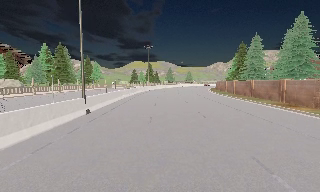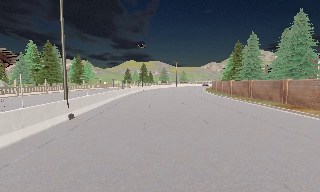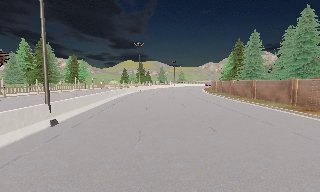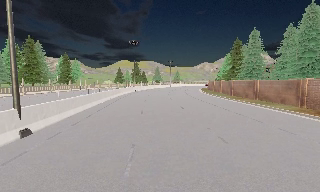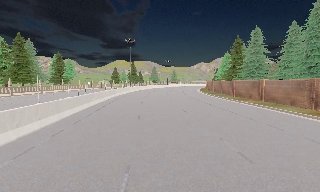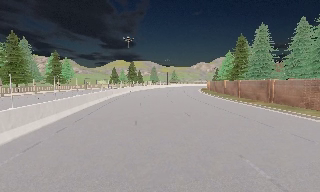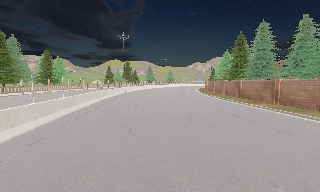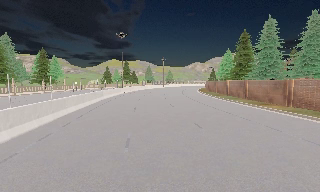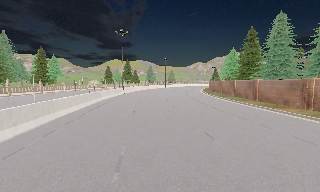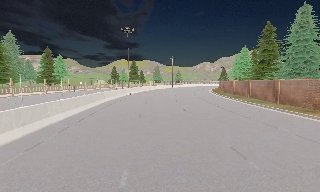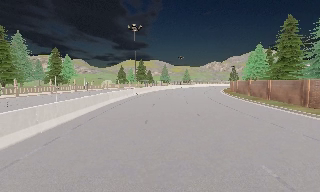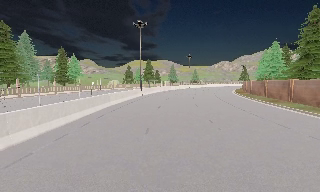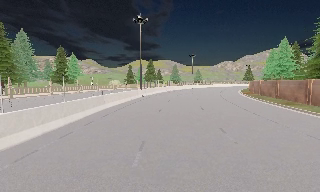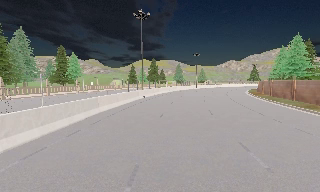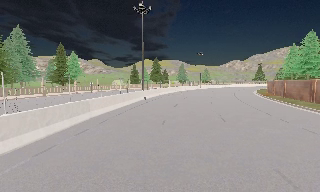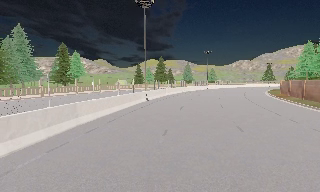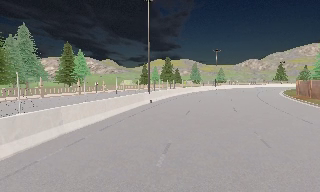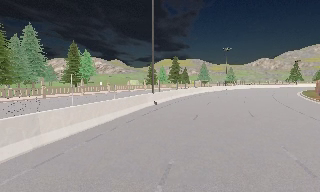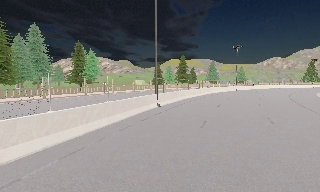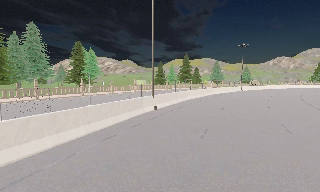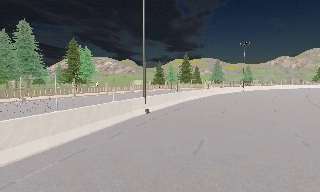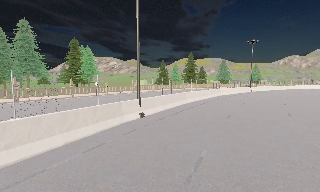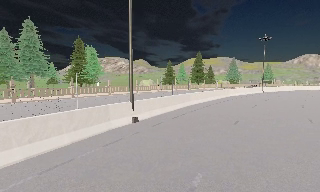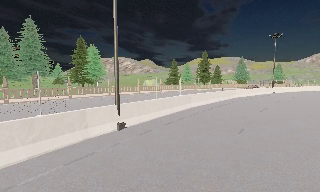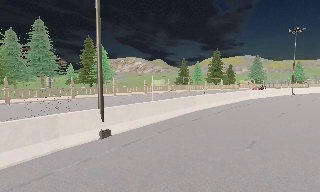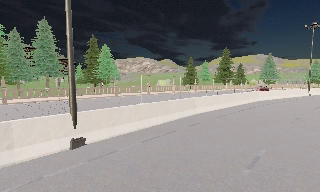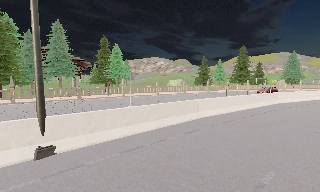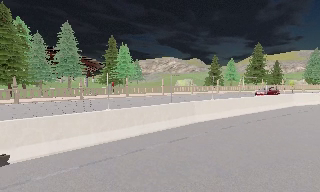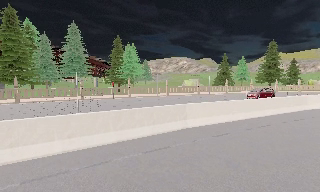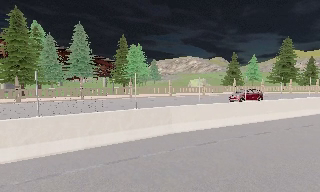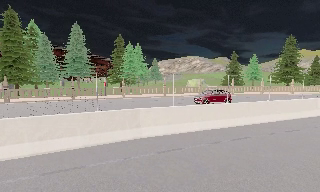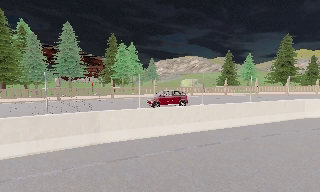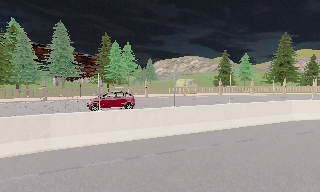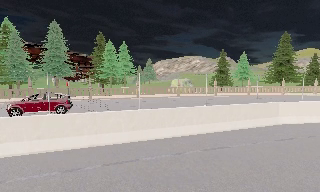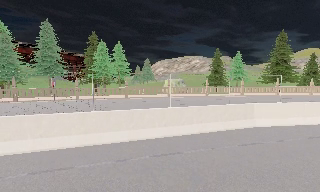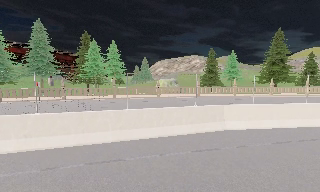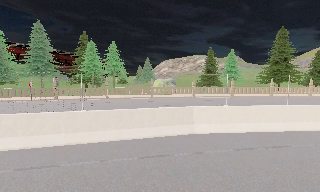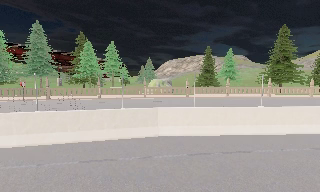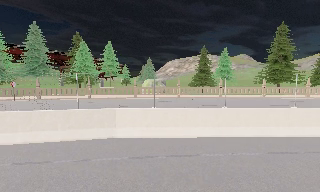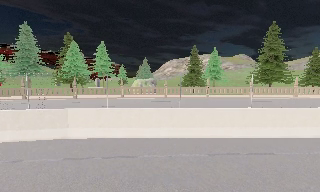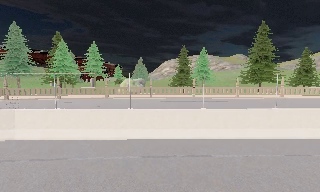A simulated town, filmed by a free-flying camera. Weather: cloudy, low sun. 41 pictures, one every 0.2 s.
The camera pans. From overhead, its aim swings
counterclockwise.
0.0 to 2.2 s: The camera travels forward, about 17 m, so what stands in front looms larger.
2.2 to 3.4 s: The camera pans to its left, which is counterclockwise from overhead, by about 10 degrees. It travels forward, about 11 m, so what stands in front looms larger.
3.4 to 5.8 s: The camera pans to its left, which is counterclockwise from overhead, by about 40 degrees. It travels forward and to its right, about 18 m.
5.8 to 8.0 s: The camera pans to its left, which is counterclockwise from overhead, by about 10 degrees. It travels to its right, about 20 m, so close, fixed things drift to the left.
The film runs forward here.
